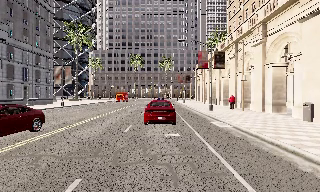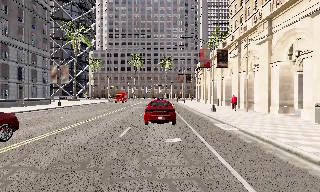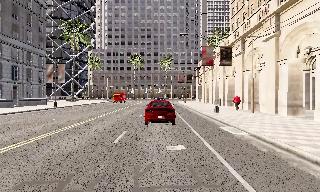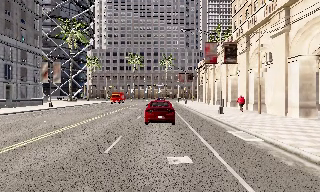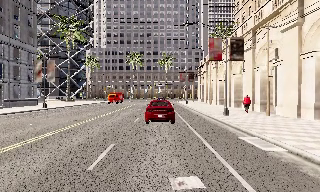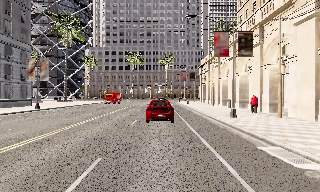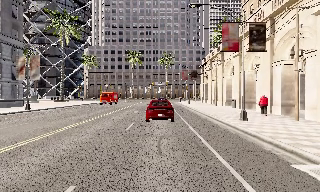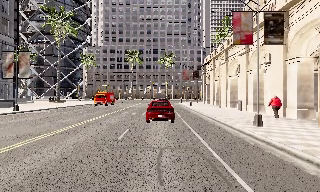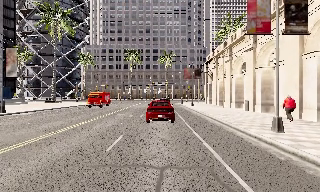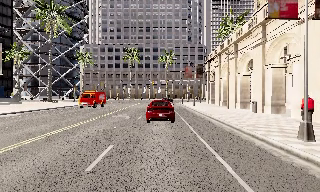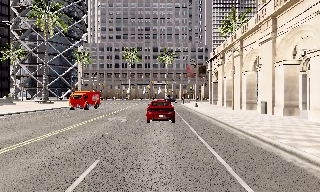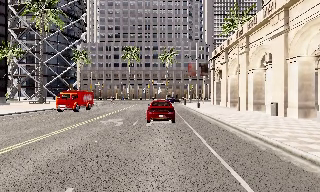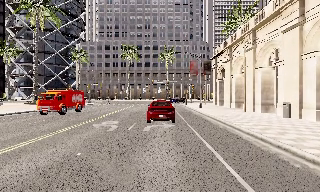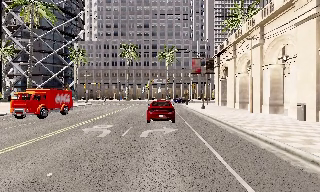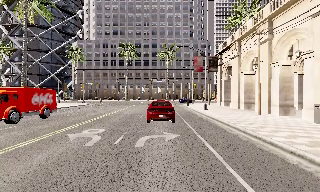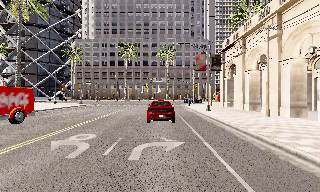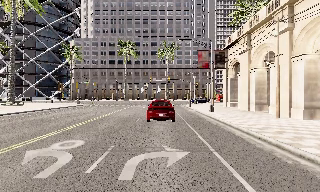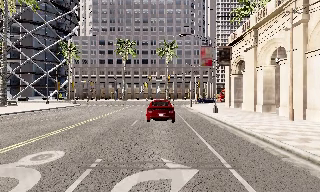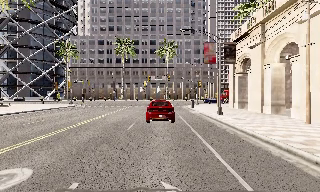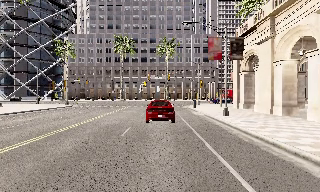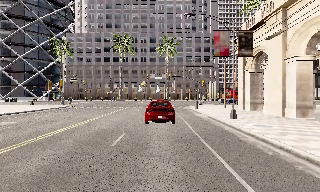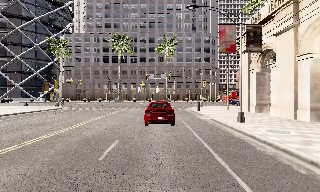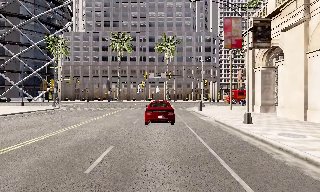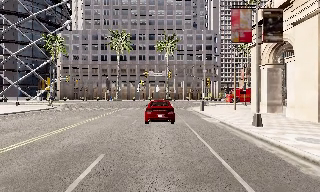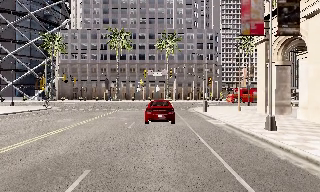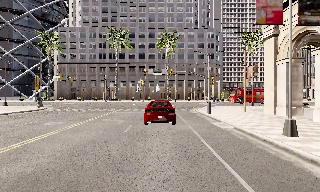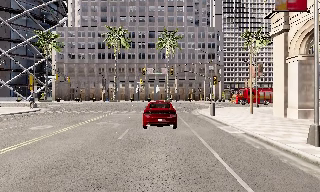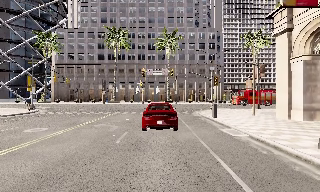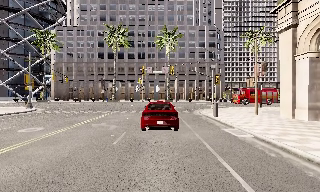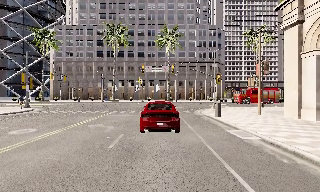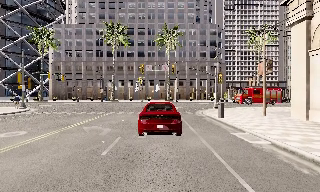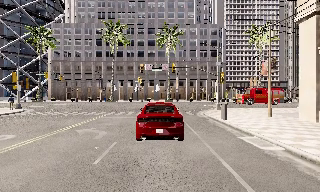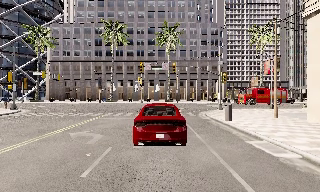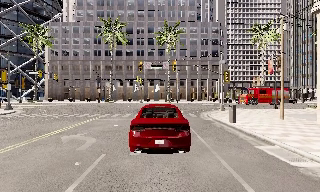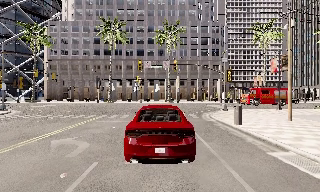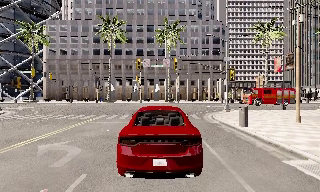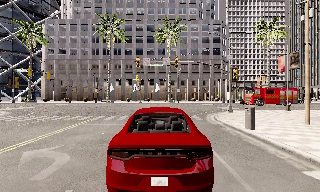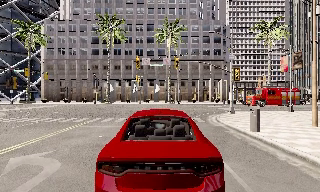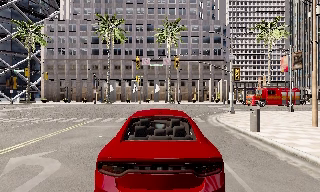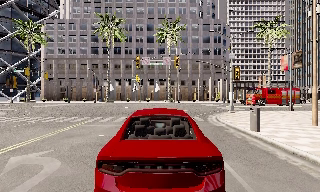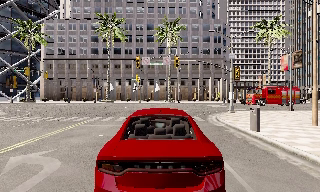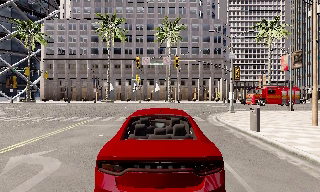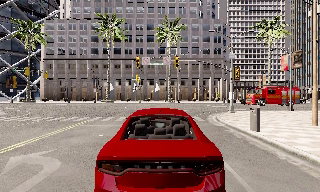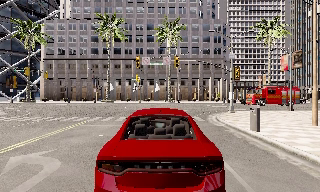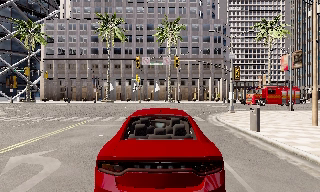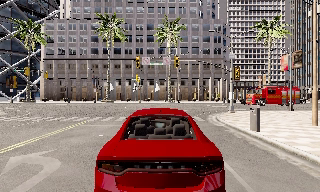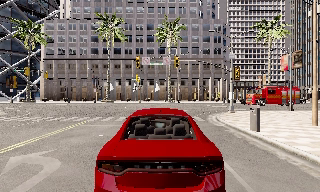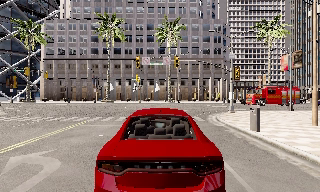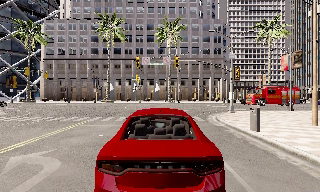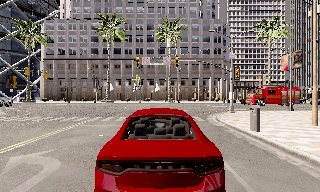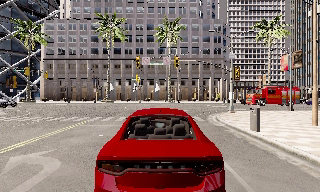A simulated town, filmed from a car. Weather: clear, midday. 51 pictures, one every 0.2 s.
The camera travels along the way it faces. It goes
forward.
0.0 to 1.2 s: The camera travels forward, about 7 m, so what stands in front looms larger. It gains speed.
1.2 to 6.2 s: The camera travels forward, about 30 m, so what stands in front looms larger. It loses speed.
6.2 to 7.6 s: The camera travels forward, about 3.5 m, so what stands in front looms larger. It loses speed.
7.6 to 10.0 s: The camera keeps its place and its aim.
The film runs forward here.
